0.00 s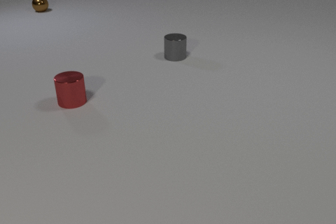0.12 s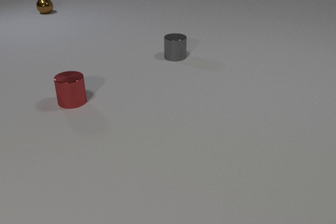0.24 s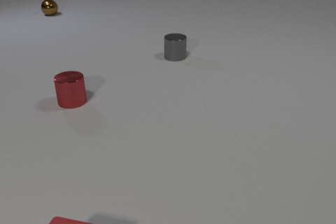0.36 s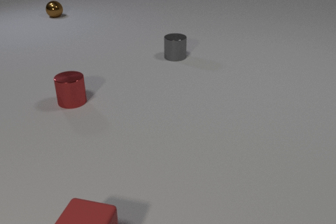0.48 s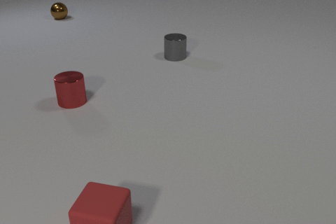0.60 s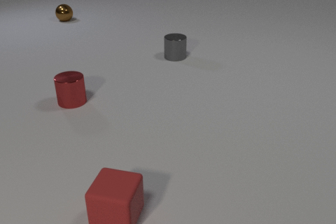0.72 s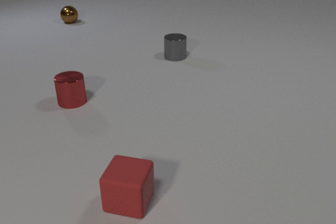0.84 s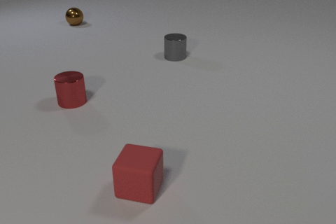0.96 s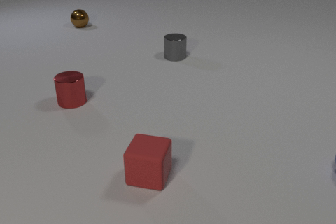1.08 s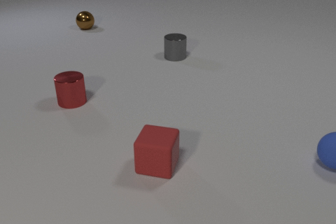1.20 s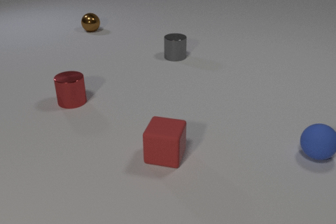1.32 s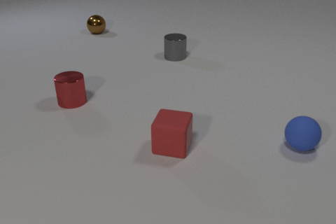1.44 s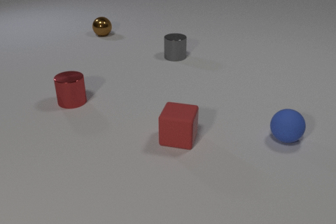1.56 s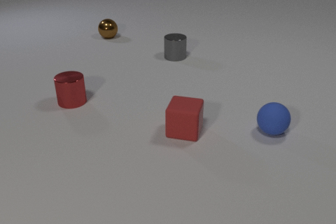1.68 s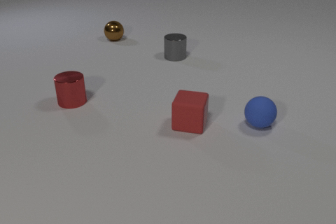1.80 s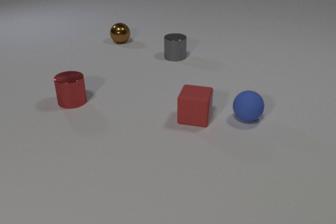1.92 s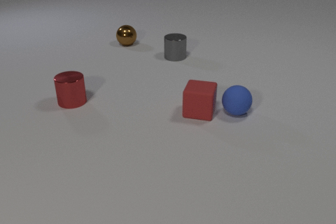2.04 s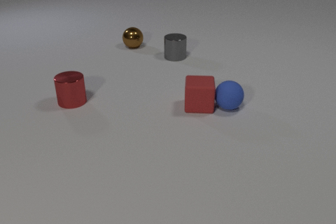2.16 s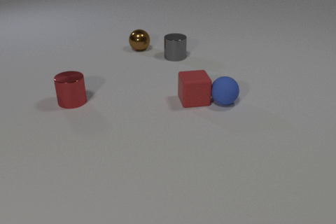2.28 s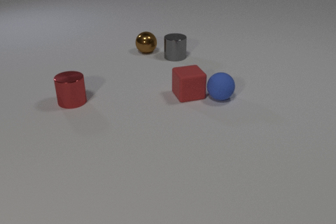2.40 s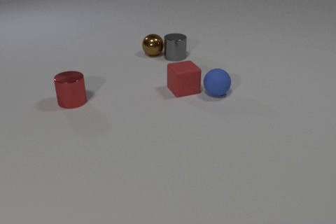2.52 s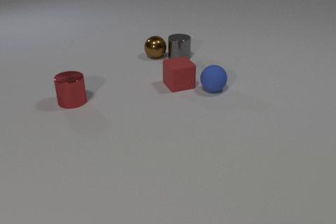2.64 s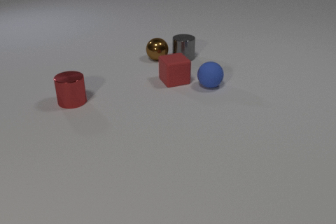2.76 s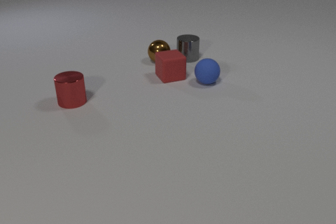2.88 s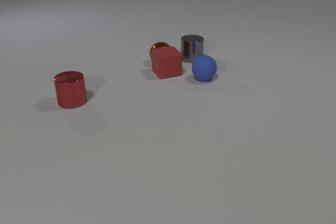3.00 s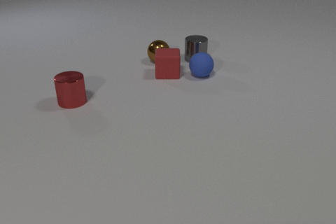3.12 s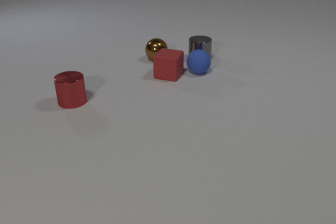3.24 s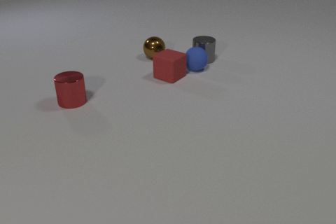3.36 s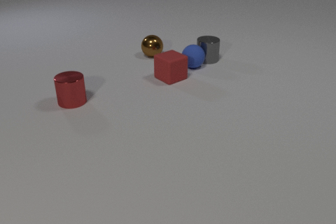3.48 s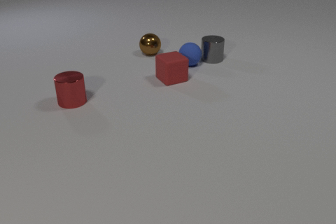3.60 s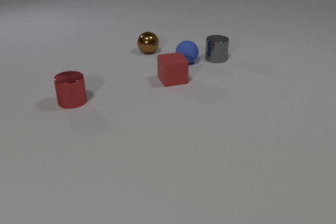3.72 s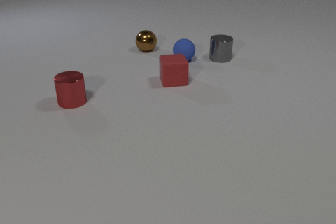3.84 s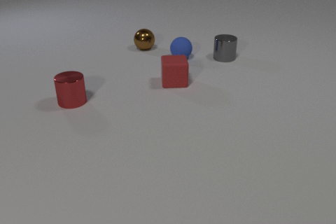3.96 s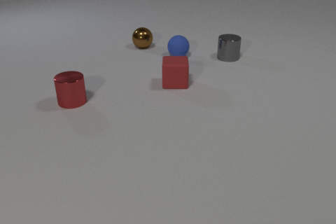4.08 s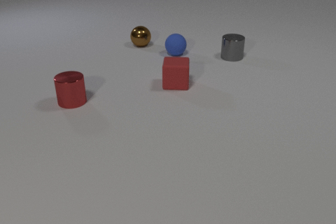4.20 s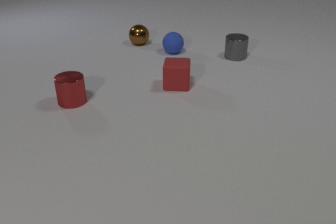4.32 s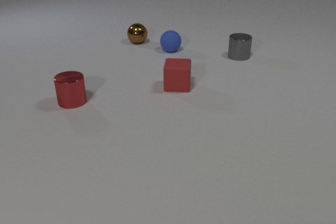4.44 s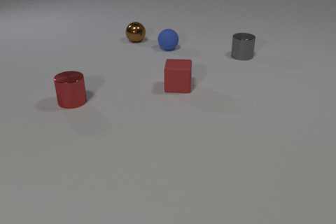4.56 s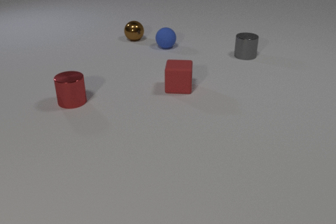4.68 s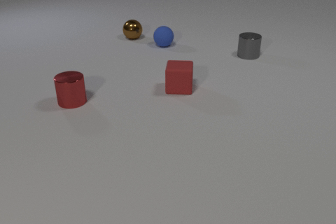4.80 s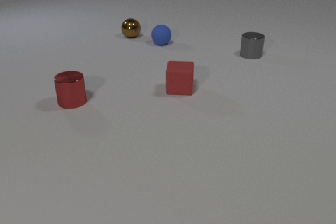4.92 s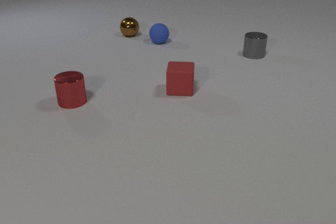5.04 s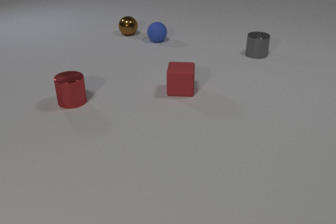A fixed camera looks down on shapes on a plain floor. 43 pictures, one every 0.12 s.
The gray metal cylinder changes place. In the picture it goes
to the right.
0.00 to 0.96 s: The red rubber cube comes in at the bottom edge, slides away from the camera and to the right. The brown metal sphere rolls toward the camera and to the right.
0.96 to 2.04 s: The red rubber cube slides away from the camera. The blue rubber sphere rolls to the left and away from the camera. The brown metal sphere rolls toward the camera and to the right. The red rubber cube and the blue rubber sphere collide.
2.04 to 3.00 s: The red rubber cube slides away from the camera and to the left. The blue rubber sphere rolls away from the camera and to the left. The brown metal sphere rolls toward the camera and to the right. The gray metal cylinder slides to the right. The brown metal sphere and the gray metal cylinder collide. The red rubber cube and the brown metal sphere collide.
3.00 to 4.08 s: The red rubber cube slides toward the camera, spins clockwise seen from above by about 90 degrees, its near face sliding to the left. The blue rubber sphere rolls away from the camera and to the left. The brown metal sphere rolls away from the camera. The gray metal cylinder slides to the right. The blue rubber sphere and the gray metal cylinder collide.
4.08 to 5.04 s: The red rubber cube slides toward the camera. The blue rubber sphere rolls away from the camera and to the left. The brown metal sphere rolls away from the camera. The gray metal cylinder slides to the right and away from the camera.
How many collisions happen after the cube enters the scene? 4.
What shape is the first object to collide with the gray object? sphere.
How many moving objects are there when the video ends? 4.
